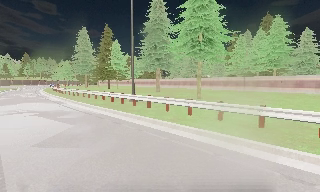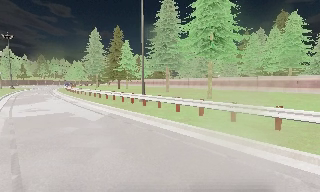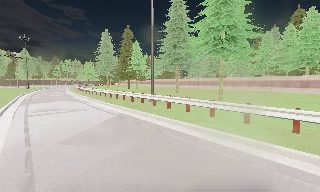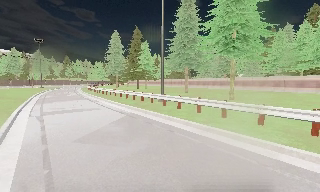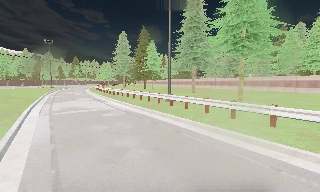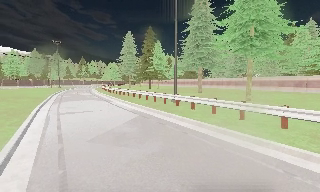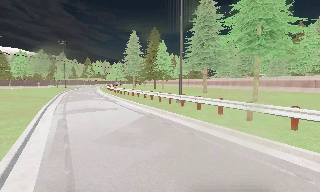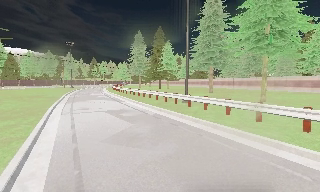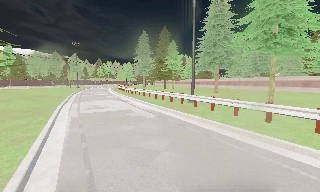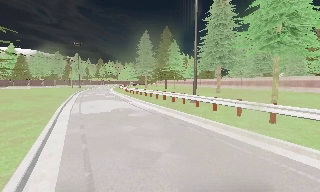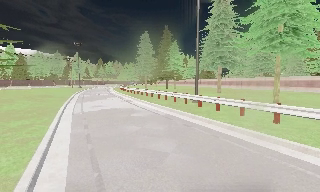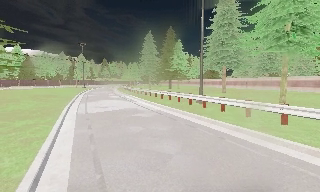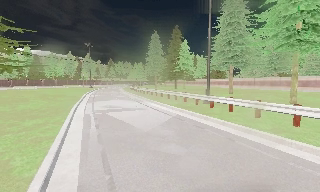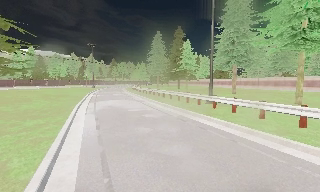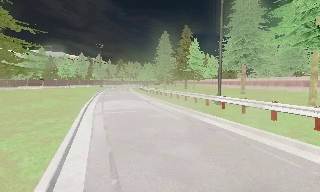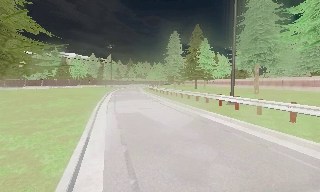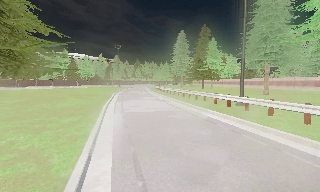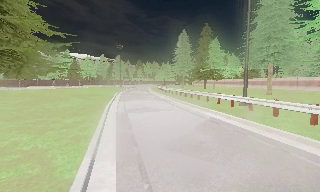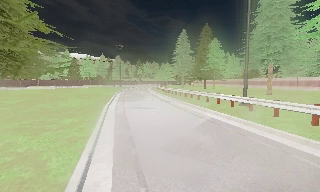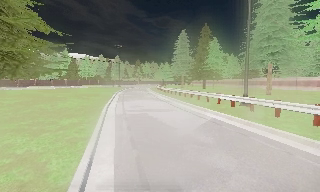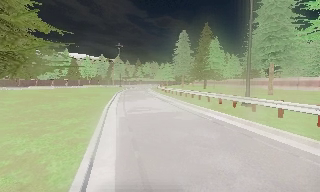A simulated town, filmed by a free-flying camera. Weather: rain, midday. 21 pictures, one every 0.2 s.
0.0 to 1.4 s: The scene slides to the right, as the camera pans about 15 degrees to its left.
1.4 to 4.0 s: The camera swings to its left by about 15 degrees, and the scene slides to the right. It travels forward and to its left, about 1 m, so what stands in front looms larger.
The film runs forward here.
